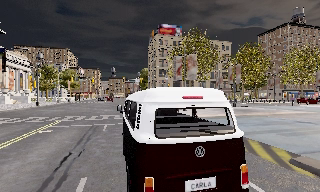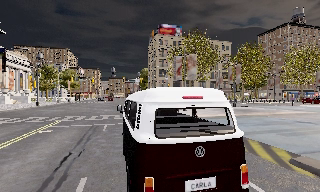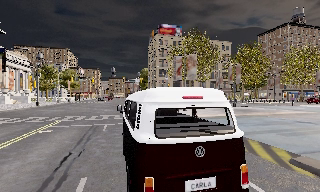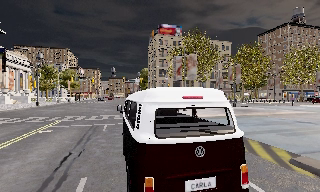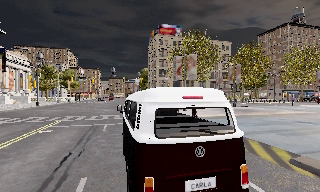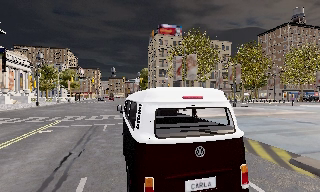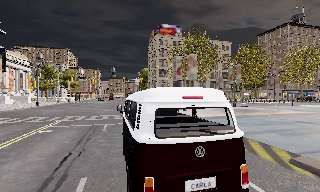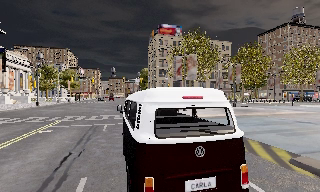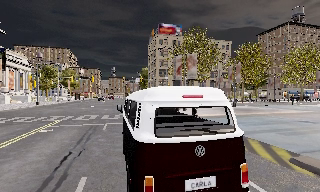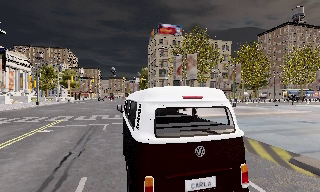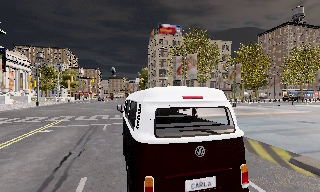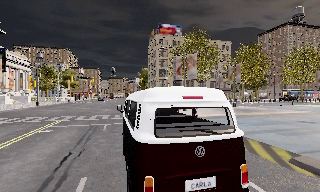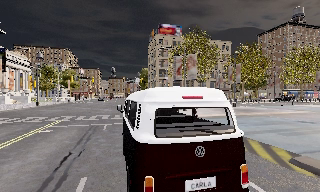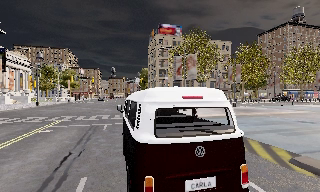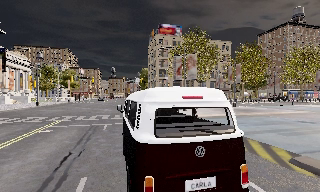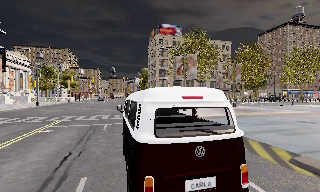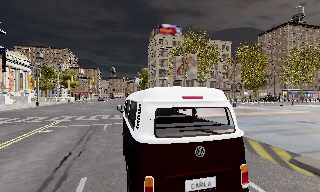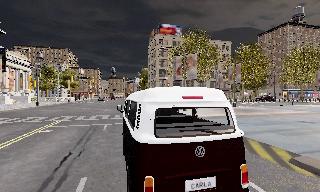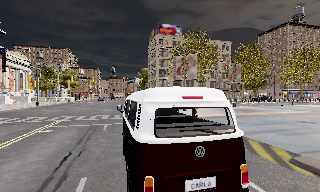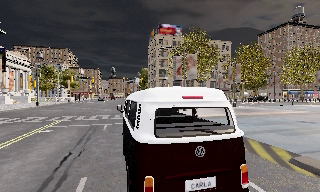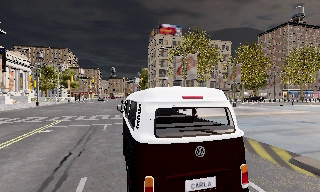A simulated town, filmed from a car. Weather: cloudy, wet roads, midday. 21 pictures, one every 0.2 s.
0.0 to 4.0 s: The camera keeps its place and its aim.
The film runs forward here.
